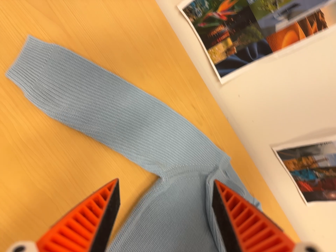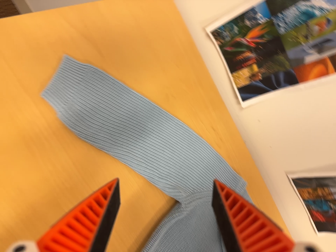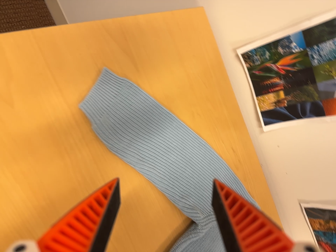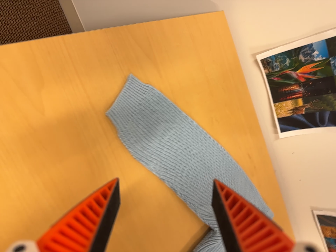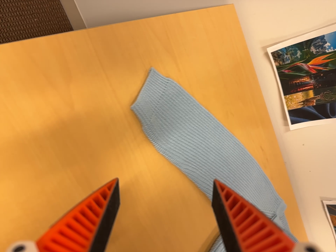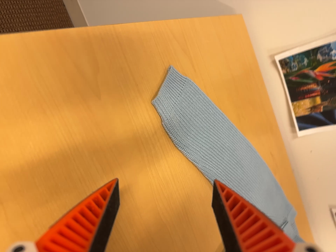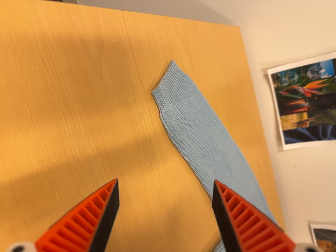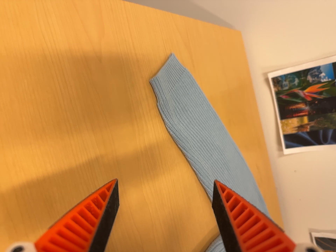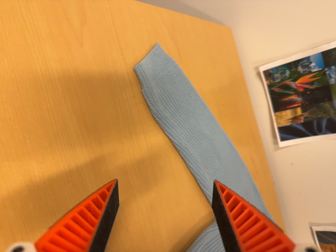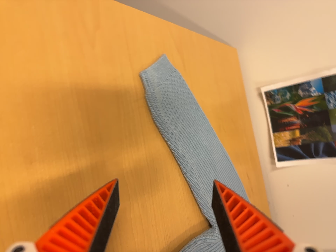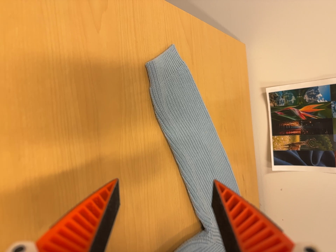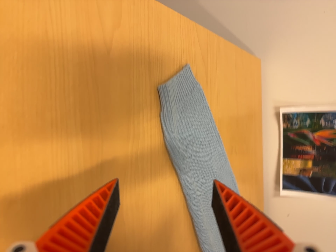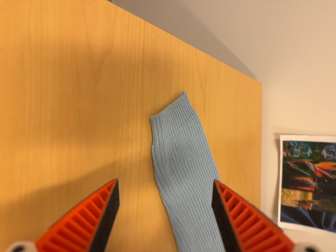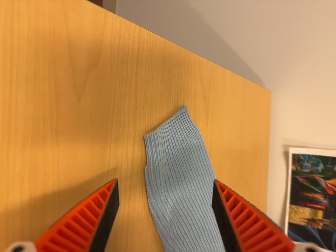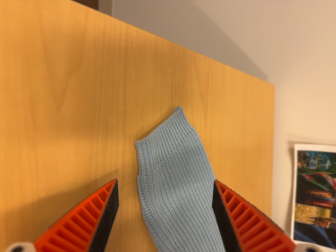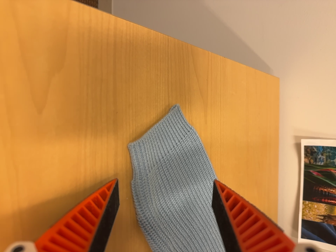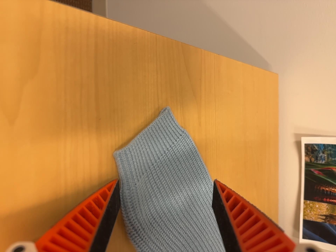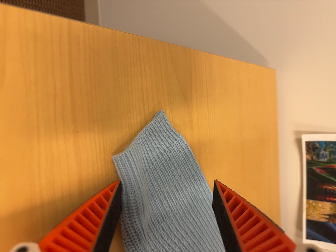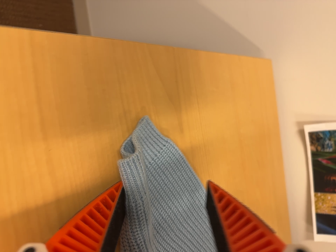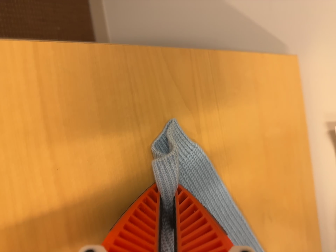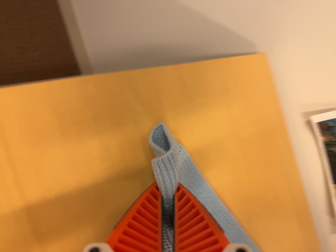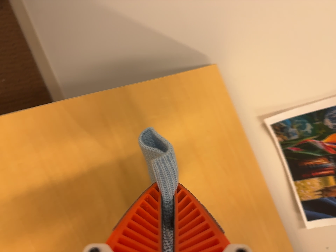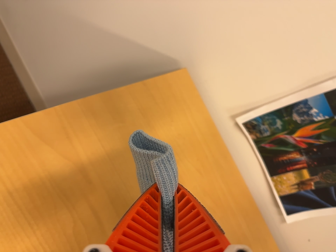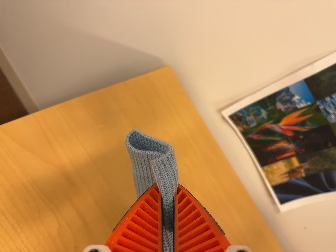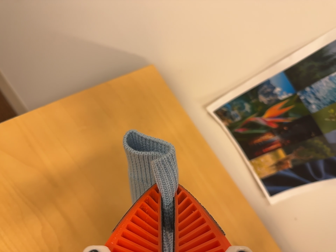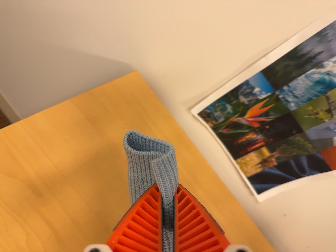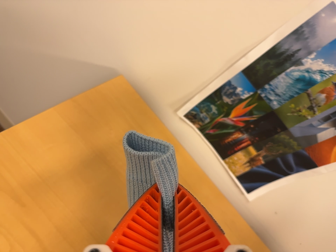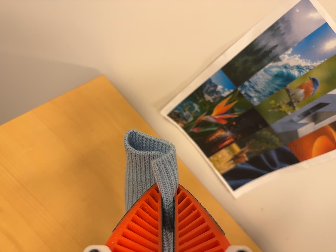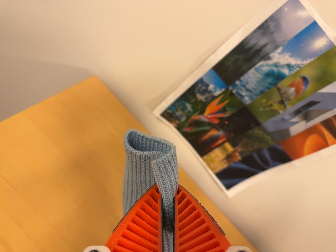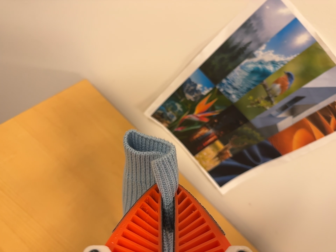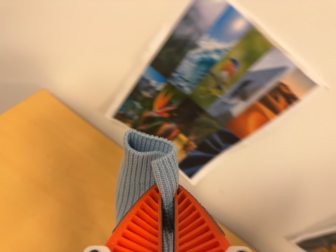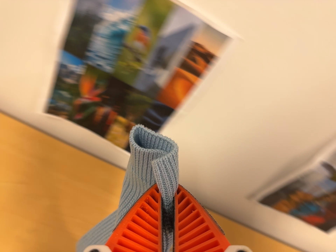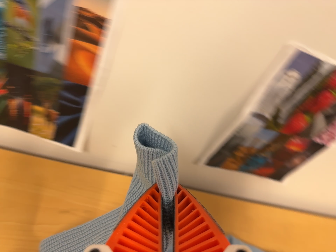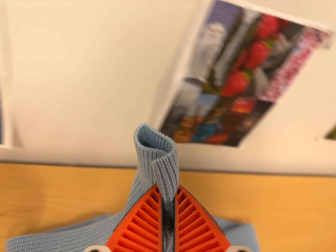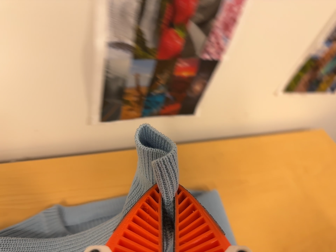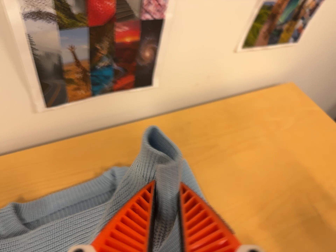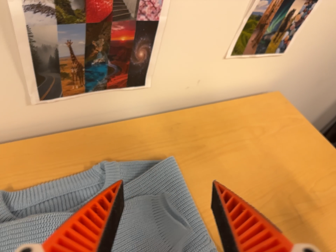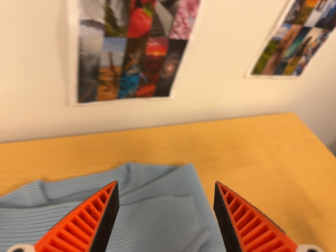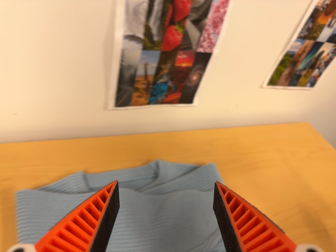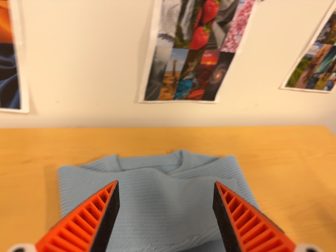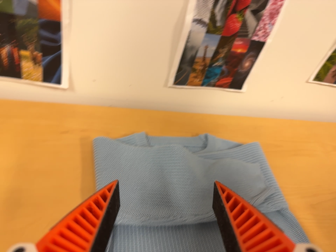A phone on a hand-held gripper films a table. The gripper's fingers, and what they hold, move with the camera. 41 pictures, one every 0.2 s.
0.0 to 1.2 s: The camera travels to its left, about 22 cm, so close, fixed things drift to the right. It rolls about its line of sight by about 15 degrees, and the scene rotates clockwise.
1.2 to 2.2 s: The camera rolls about its line of sight by about 15 degrees, and the scene rotates clockwise.
2.2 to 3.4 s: The camera travels forward, toward the top of its view and to its right, about 18 cm, so what stands in front looms larger.
3.4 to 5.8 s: The camera travels to its right, about 28 cm, so close, fixed things drift to the left. It rolls about its line of sight by about 40 degrees, and the scene rotates counterclockwise.
5.8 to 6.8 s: The scene slides to the left, as the camera pans about 20 degrees to its right. It travels to its right, about 36 cm, so close, fixed things drift to the left. Its aim tips toward the bottom of its view by about 15 degrees, and the scene shifts upward. It rolls about its line of sight by about 45 degrees, and the scene rotates counterclockwise.
6.8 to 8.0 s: The camera travels toward the bottom of its view and backward, about 22 cm, so close, fixed things drift upward.
The film runs forward here.
